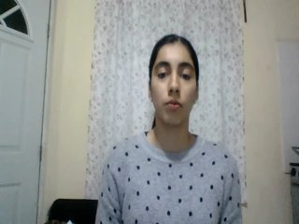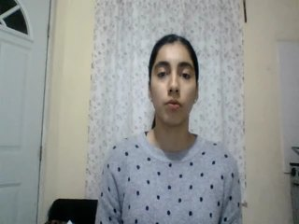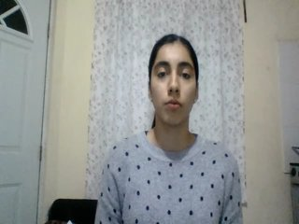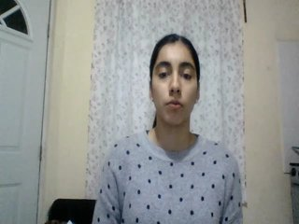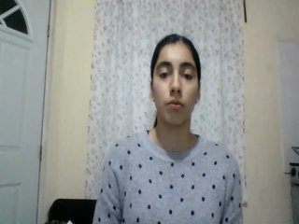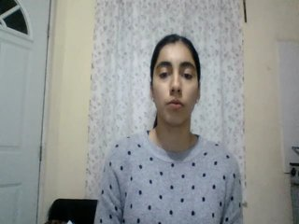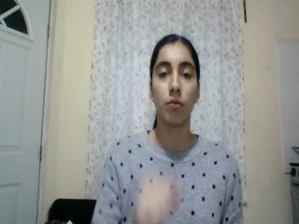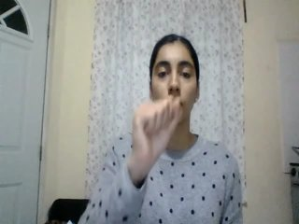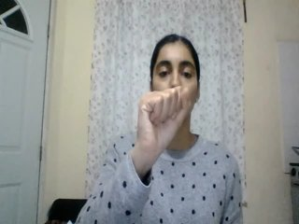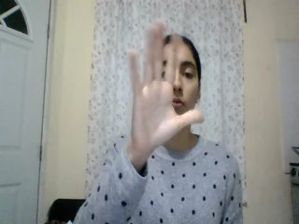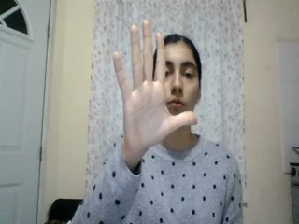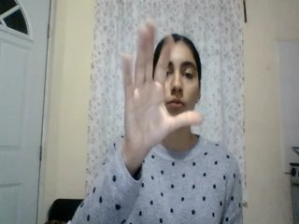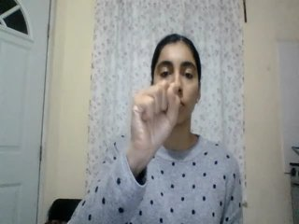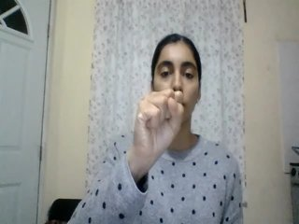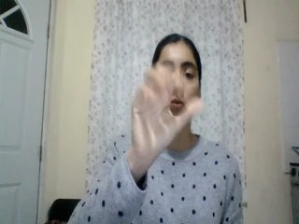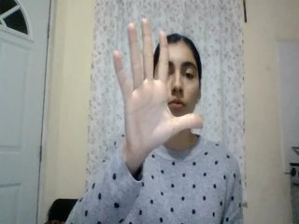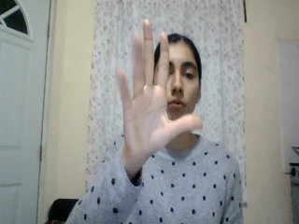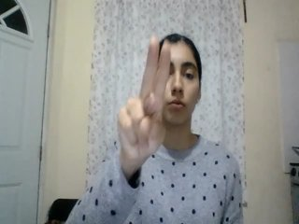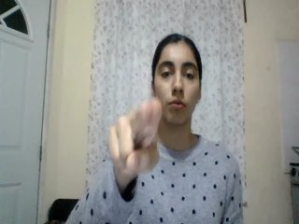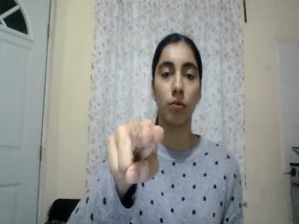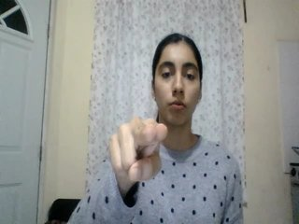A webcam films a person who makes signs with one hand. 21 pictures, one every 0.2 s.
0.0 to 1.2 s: Non-gesture.
1.3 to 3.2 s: Open twice.
3.3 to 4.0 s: Pointing with two fingers.
